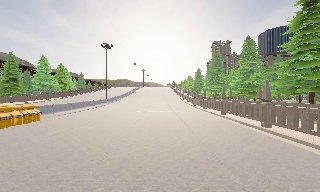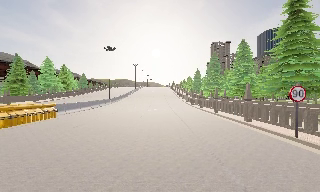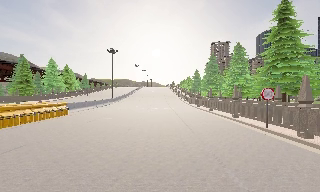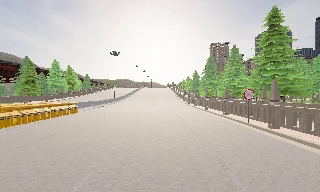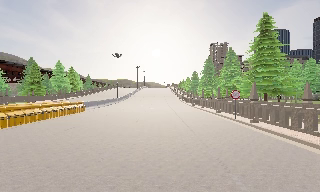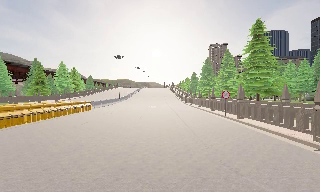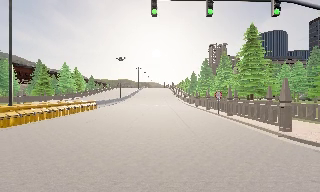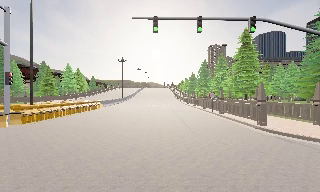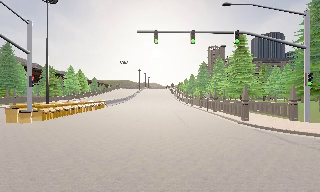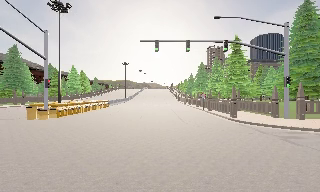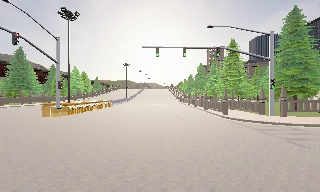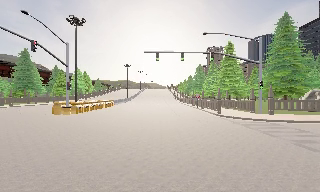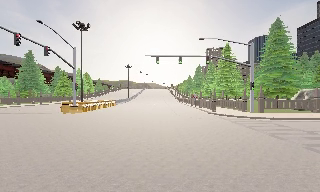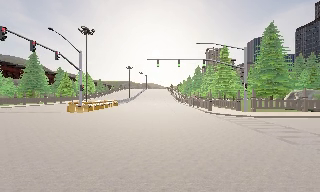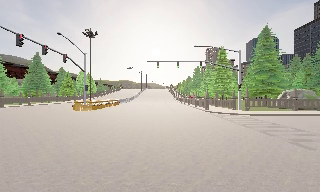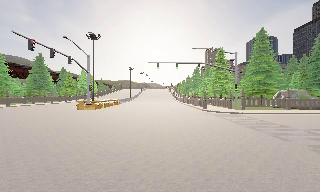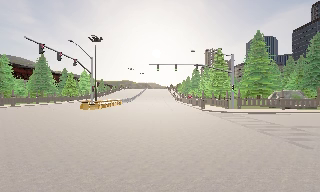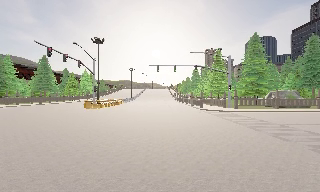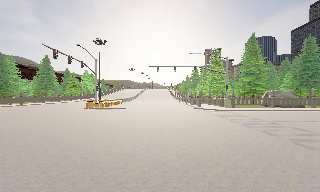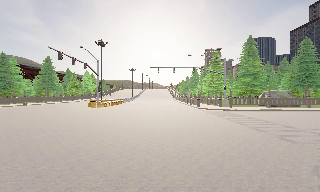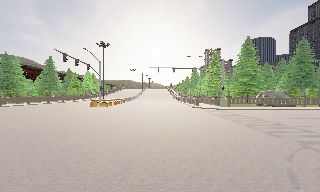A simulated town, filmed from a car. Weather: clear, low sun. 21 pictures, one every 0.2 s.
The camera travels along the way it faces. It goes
backward.
0.0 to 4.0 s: The camera travels backward, about 30 m, so what stands in front gets smaller. It loses speed.
The film runs backward here.
